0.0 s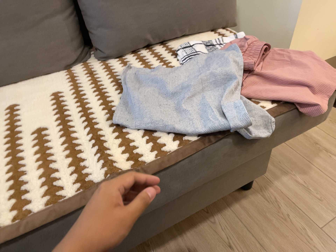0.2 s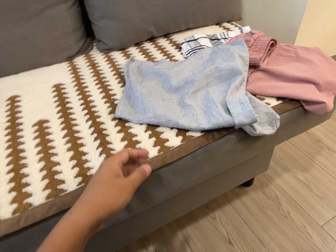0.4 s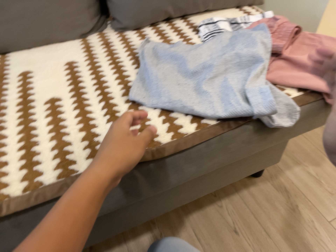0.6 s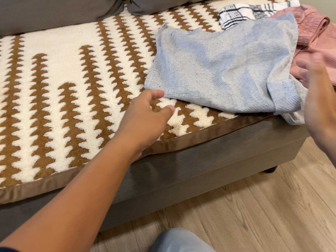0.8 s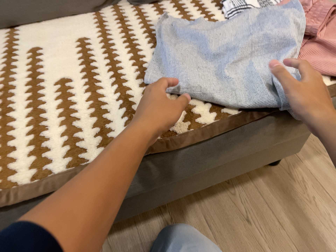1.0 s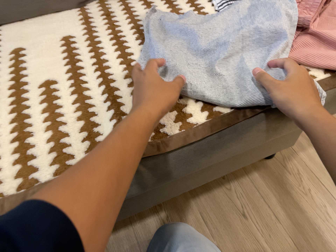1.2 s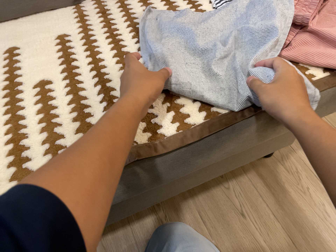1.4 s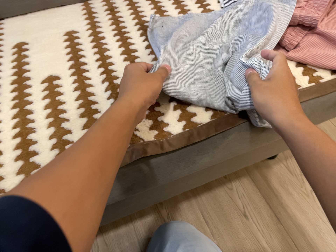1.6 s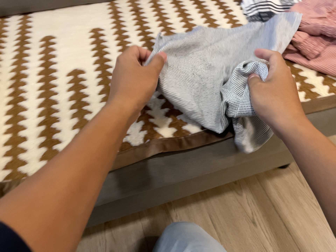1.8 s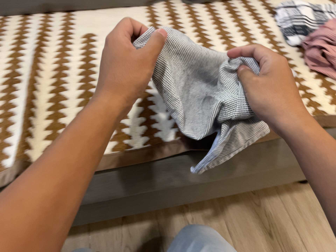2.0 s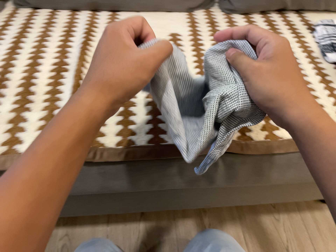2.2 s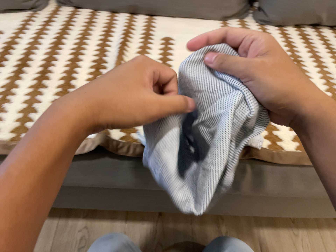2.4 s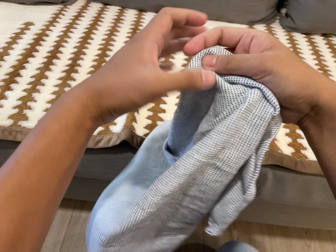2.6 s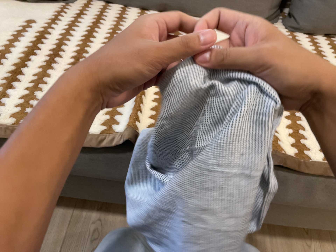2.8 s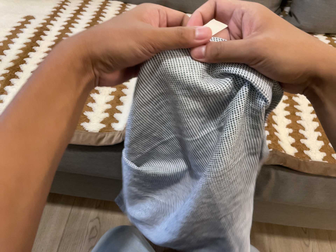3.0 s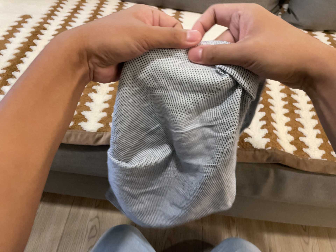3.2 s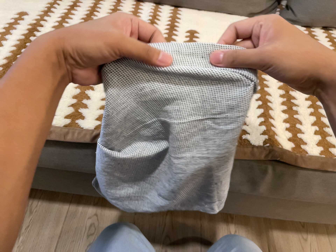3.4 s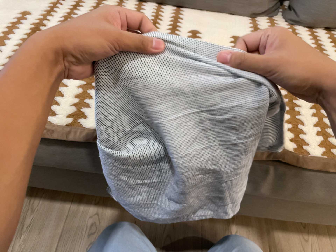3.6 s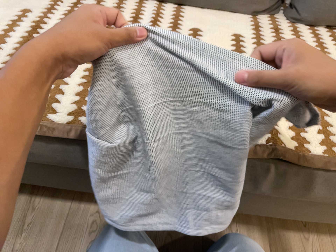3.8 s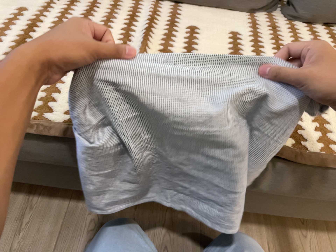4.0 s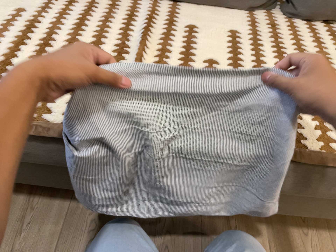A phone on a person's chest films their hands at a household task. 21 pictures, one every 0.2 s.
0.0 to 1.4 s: The camera travels forward and toward the top of its view, about 12 cm, so what stands in front looms larger. Its aim tips toward the bottom of its view by about 15 degrees, and the scene shifts upward.
1.4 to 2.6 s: The camera pans to its left by about 15 degrees. It travels to its left, about 20 cm, so close, fixed things drift to the right. It rolls about its line of sight by about 25 degrees, and the scene rotates clockwise.
2.6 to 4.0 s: The camera shifts only a little, or ends up much as it began.
The film runs forward here.
